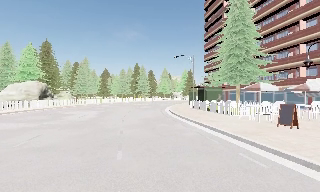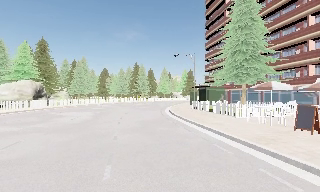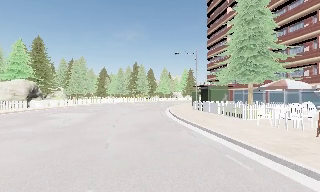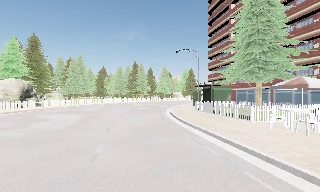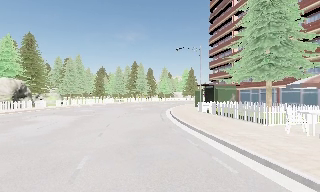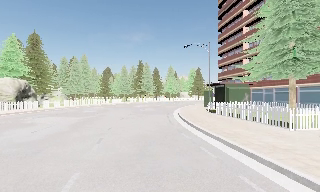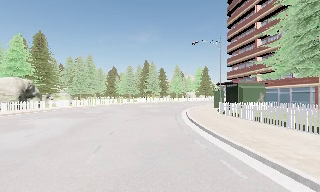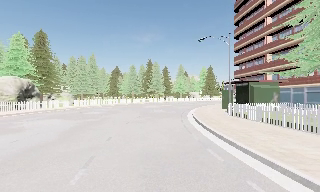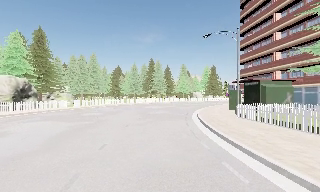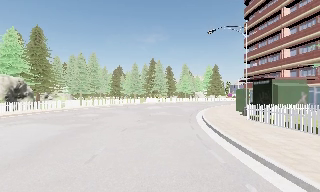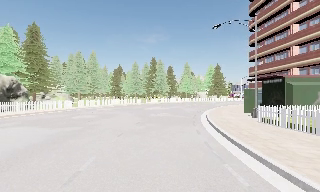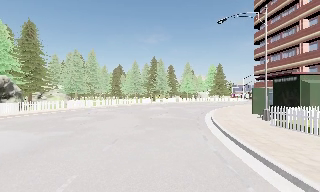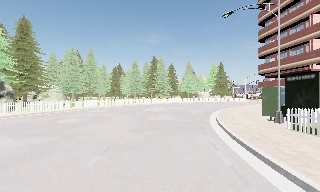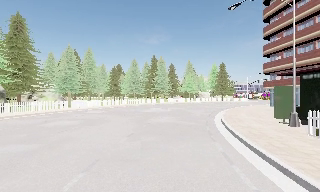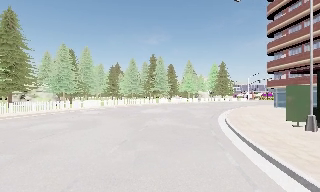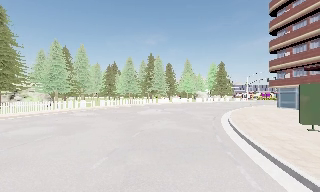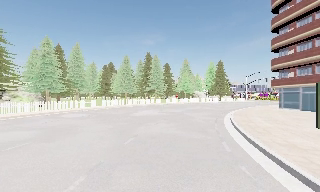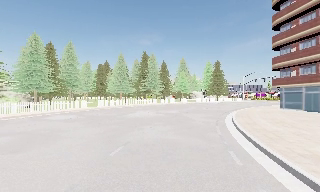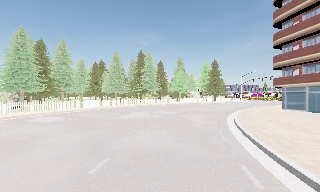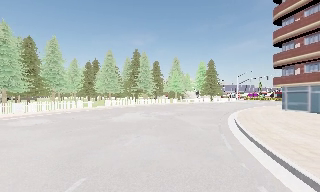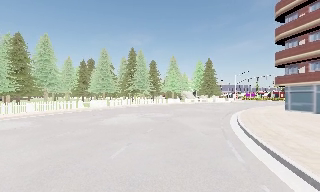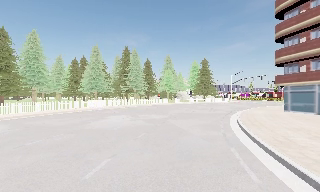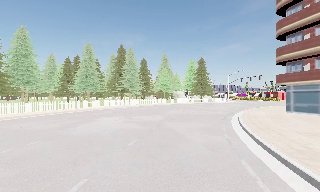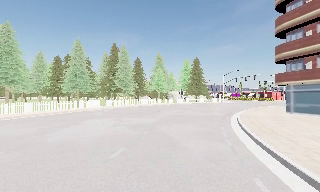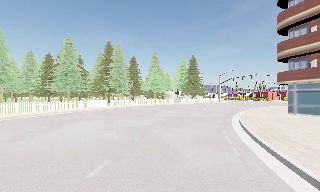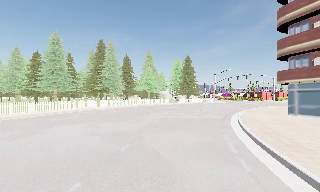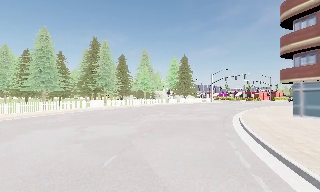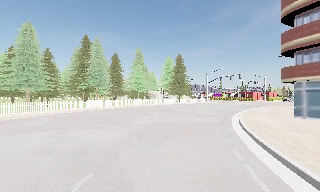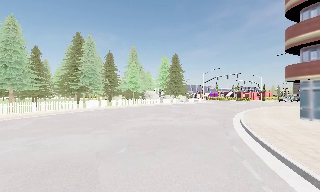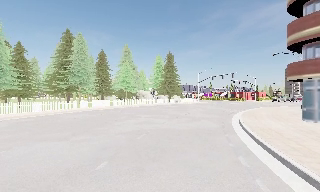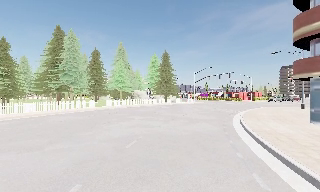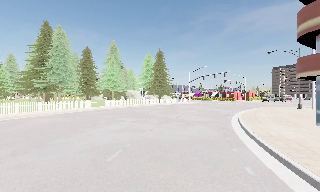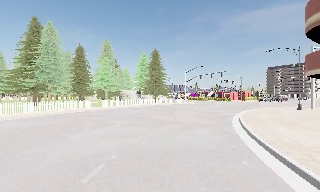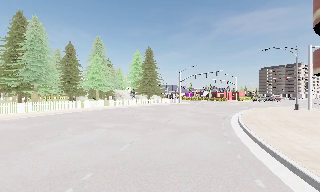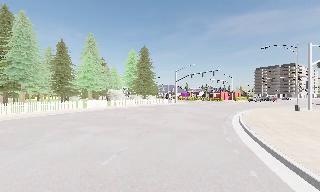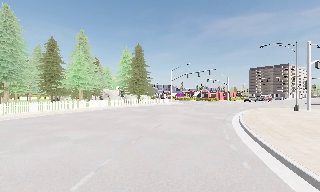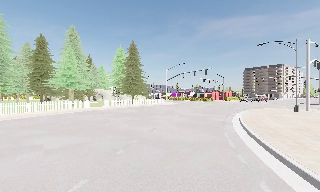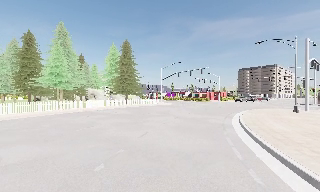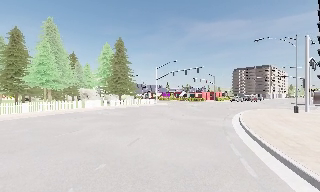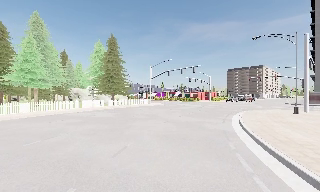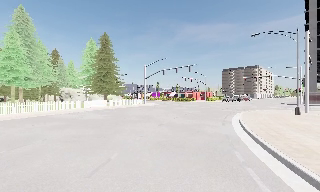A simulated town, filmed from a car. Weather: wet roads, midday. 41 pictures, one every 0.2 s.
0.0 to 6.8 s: The camera pans to its right, which is clockwise from overhead, by about 25 degrees. It travels forward, about 35 m, so what stands in front looms larger.
6.8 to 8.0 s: The camera pans to its right, which is clockwise from overhead, by about 10 degrees. It travels forward, about 6 m, so what stands in front looms larger.
The film runs forward here.
